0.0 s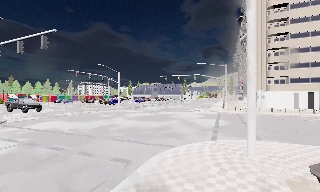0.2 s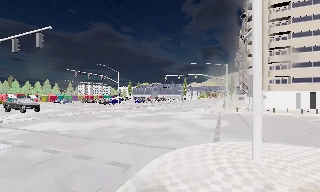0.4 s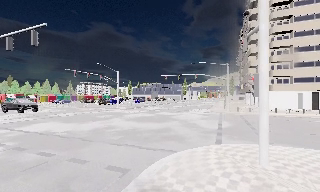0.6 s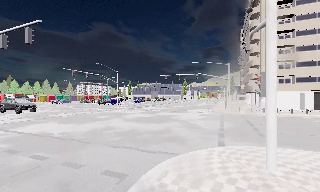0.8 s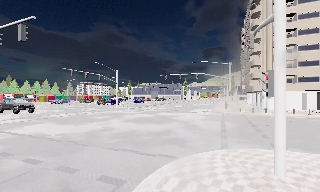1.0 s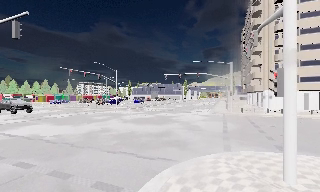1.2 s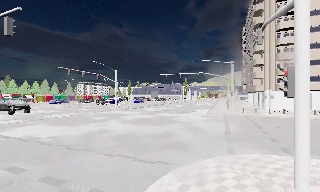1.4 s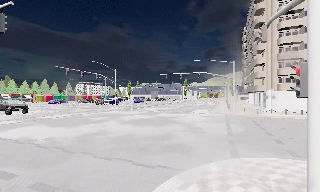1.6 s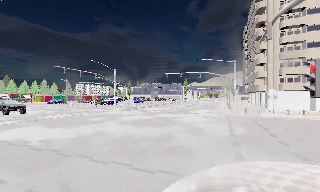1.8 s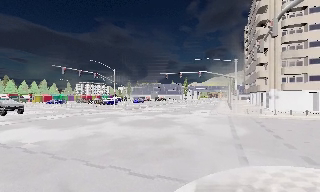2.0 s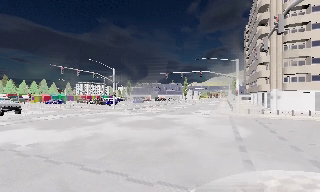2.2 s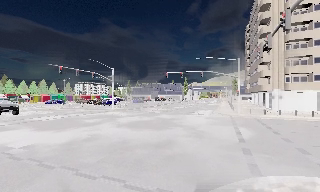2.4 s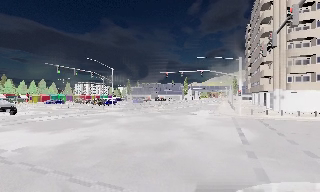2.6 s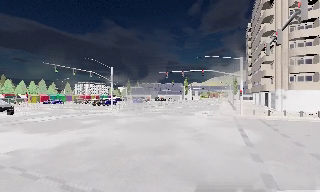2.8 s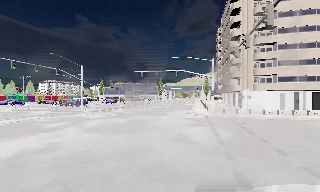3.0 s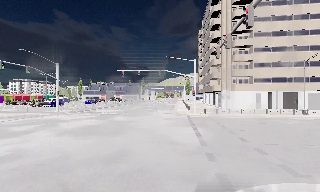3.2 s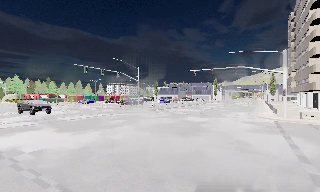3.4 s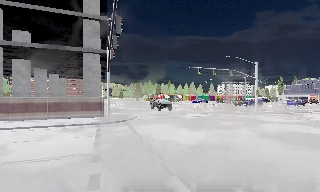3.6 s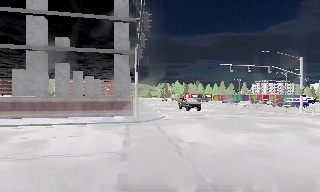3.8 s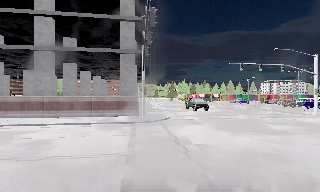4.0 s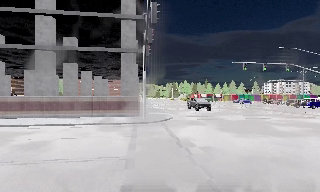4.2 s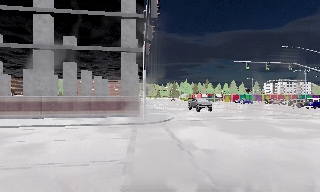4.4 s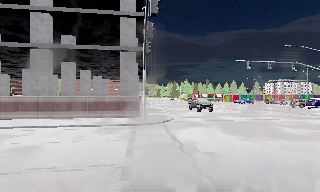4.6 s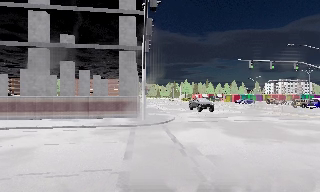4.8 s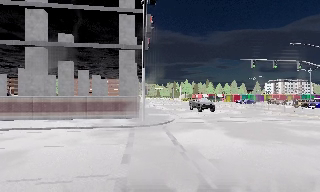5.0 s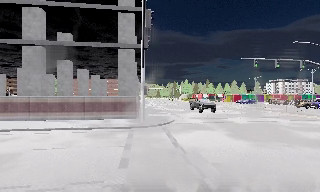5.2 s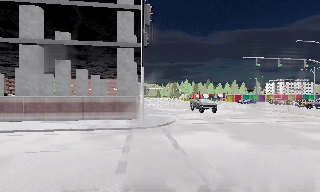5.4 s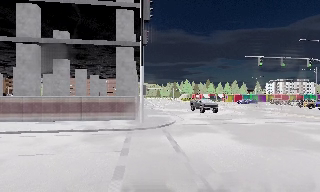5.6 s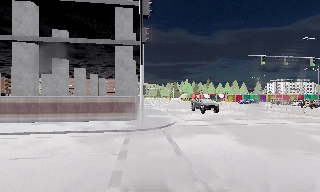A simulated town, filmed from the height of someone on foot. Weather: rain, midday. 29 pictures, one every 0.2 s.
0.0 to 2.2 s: The camera travels forward, about 4.5 m, so what stands in front looms larger.
2.2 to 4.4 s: The camera pans to its left, which is counterclockwise from overhead, by about 60 degrees. It travels forward, about 4 m.
4.4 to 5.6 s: The camera travels forward, about 2.5 m, so what stands in front looms larger.
The film runs forward here.
